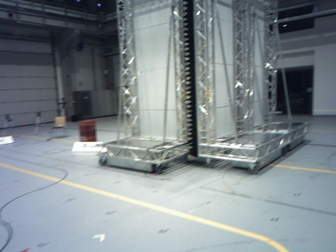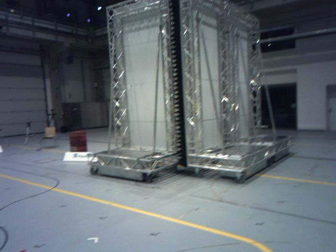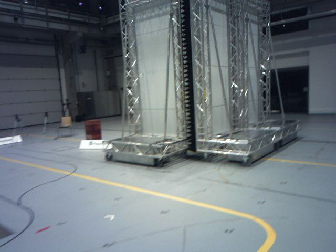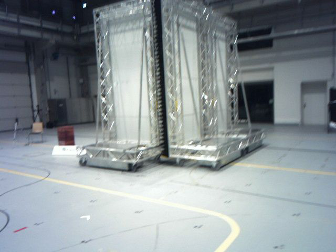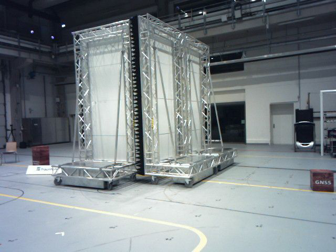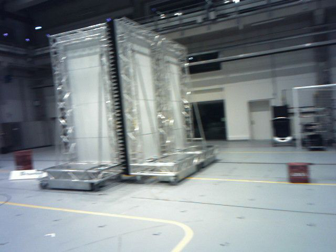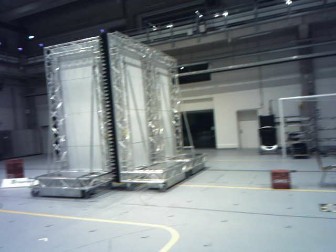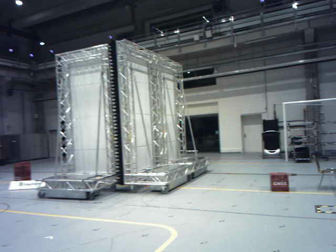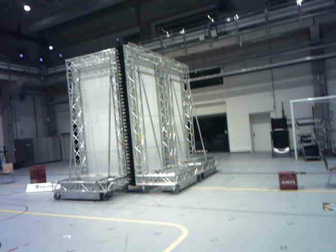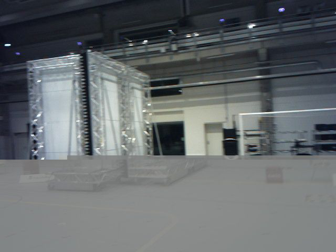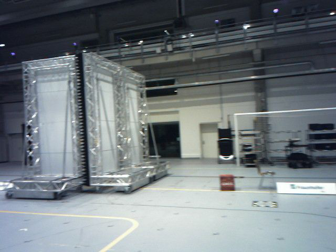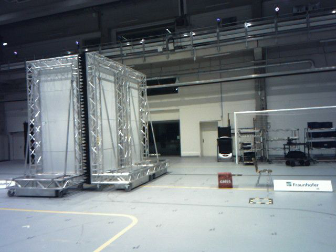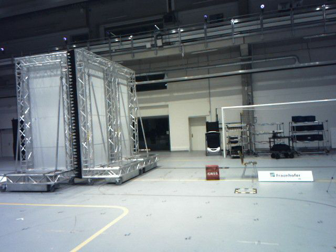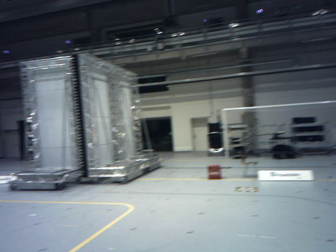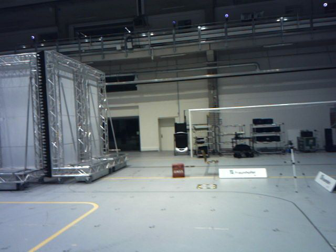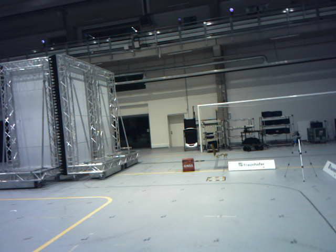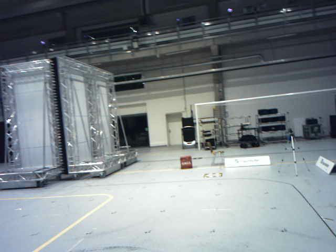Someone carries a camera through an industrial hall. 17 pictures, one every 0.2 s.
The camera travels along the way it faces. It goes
backward.
0.0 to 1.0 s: The camera pans to its right, which is clockwise from overhead, by about 15 degrees. It travels backward, about 1.4 m, so what stands in front gets smaller.
1.0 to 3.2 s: The camera pans to its right, which is clockwise from overhead, by about 15 degrees. It travels backward, about 3 m, so what stands in front gets smaller.
The film runs backward here.
